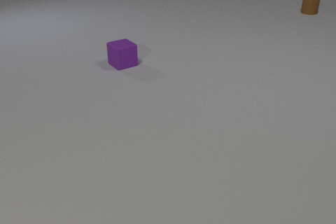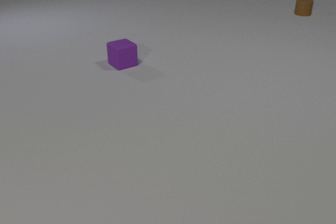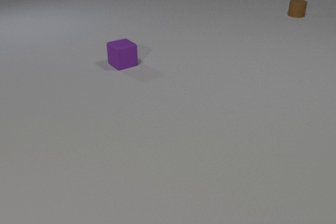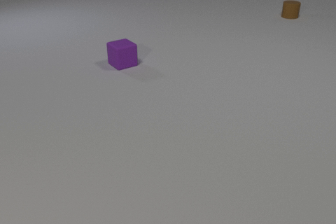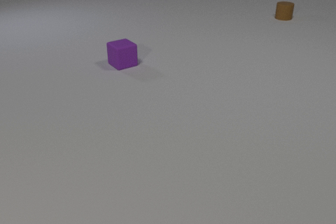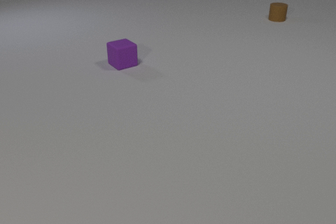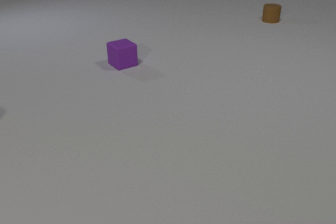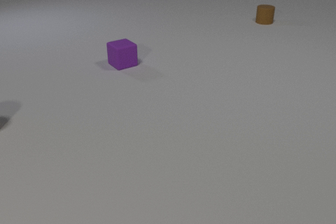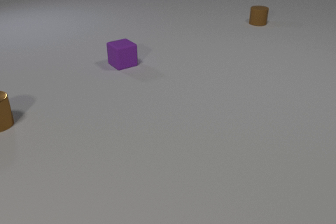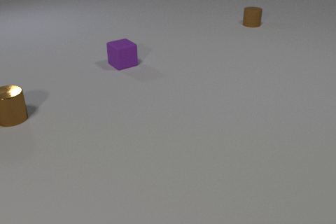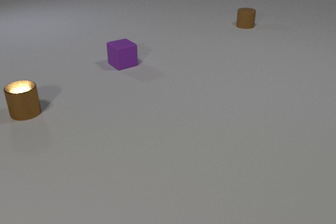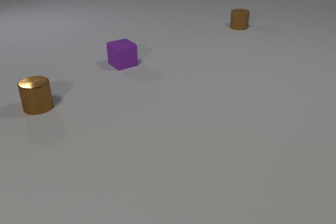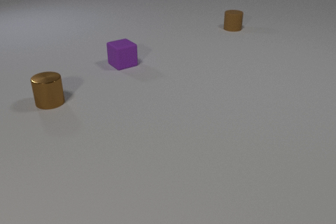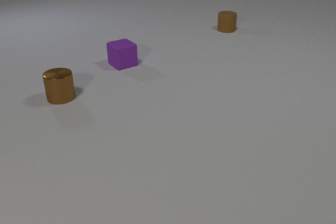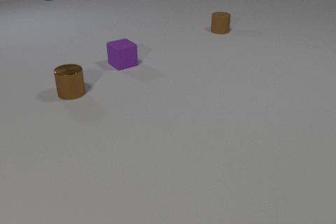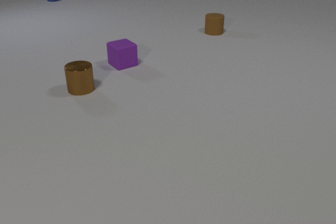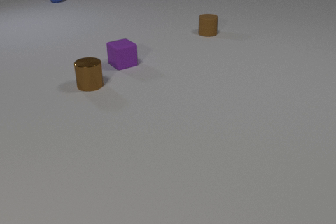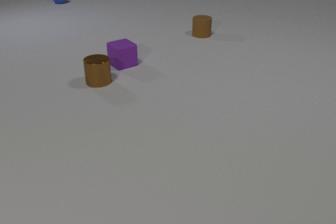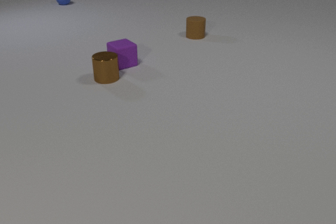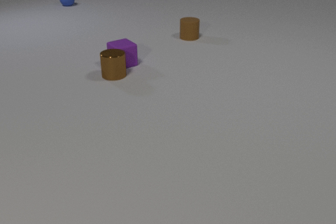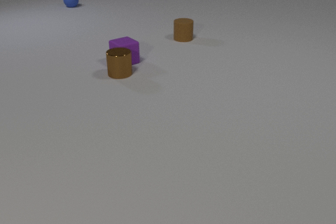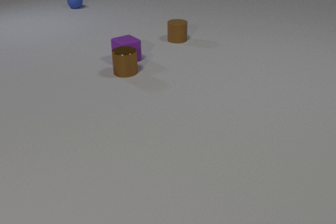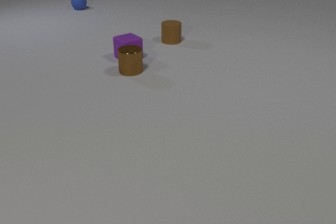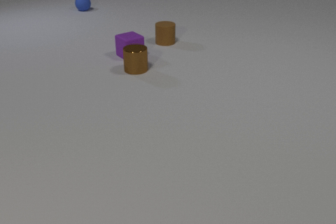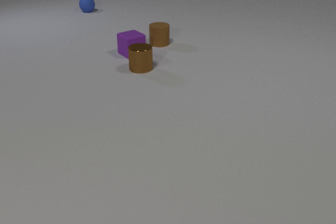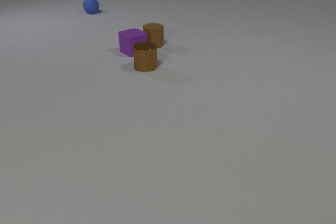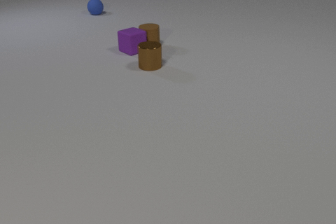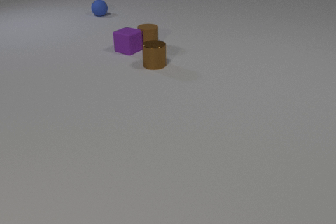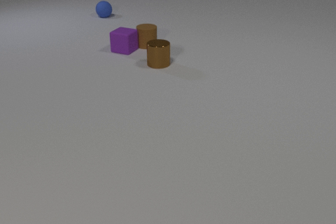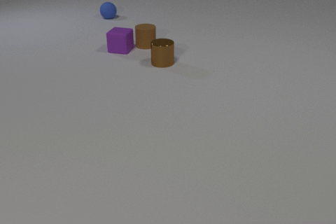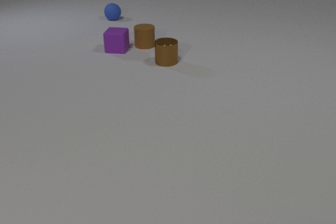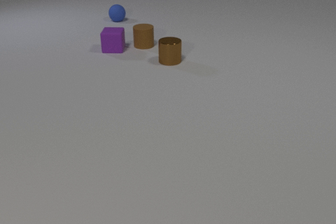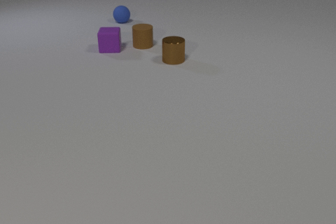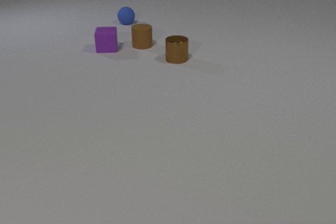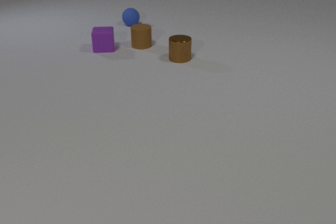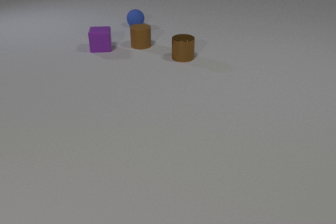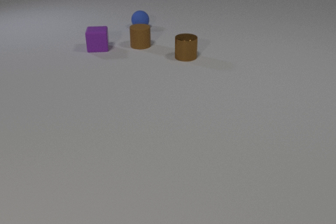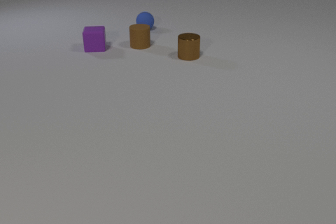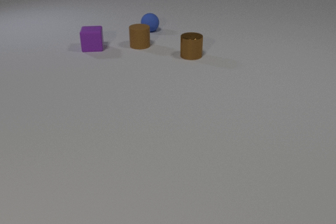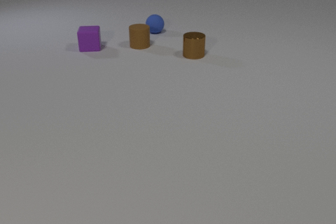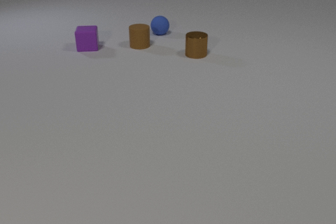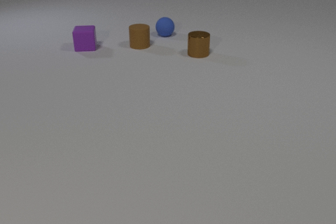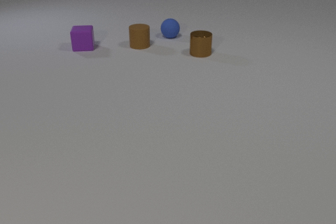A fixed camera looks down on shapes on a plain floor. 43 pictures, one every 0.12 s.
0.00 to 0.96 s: The brown metal cylinder comes in at the left edge, slides to the right. The brown rubber cylinder slides toward the camera and to the left.
0.96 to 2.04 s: The brown metal cylinder slides to the right and away from the camera. The blue rubber sphere comes in at the top edge, rolls toward the camera and to the right. The brown rubber cylinder slides to the left and toward the camera.
2.04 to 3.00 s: The brown metal cylinder slides to the right and away from the camera. The purple rubber cube slides away from the camera. The blue rubber sphere rolls toward the camera and to the right. The brown rubber cylinder slides to the left and toward the camera. The brown metal cylinder and the purple rubber cube collide.
3.00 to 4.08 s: The brown metal cylinder slides to the right and away from the camera. The purple rubber cube slides to the left and away from the camera, spins counterclockwise seen from above by about 60 degrees, its near face sliding to the right. The blue rubber sphere rolls toward the camera and to the right. The brown rubber cylinder slides to the left. The purple rubber cube and the brown rubber cylinder collide.
4.08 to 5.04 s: The brown metal cylinder slides to the right and away from the camera. The purple rubber cube slides to the left. The blue rubber sphere rolls toward the camera and to the right.
How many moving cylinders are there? 2.
Are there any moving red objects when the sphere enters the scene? no.
What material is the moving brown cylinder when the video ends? metal.
